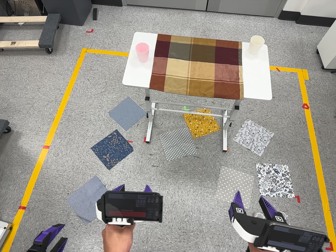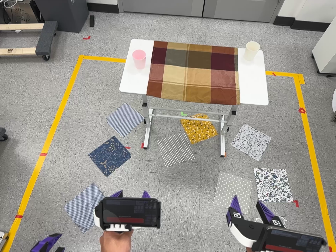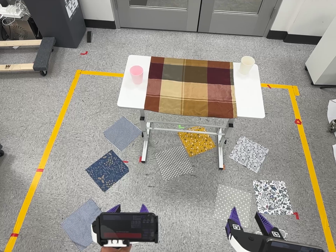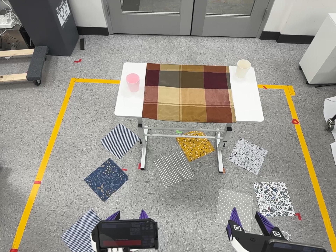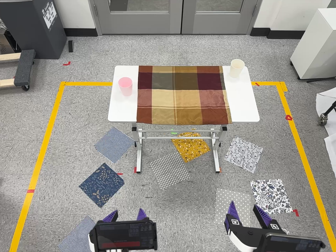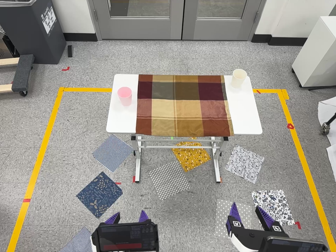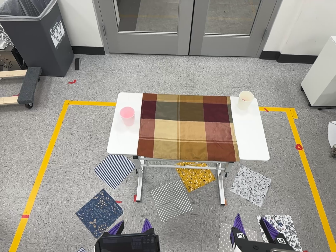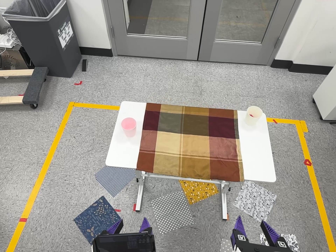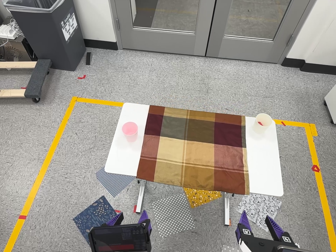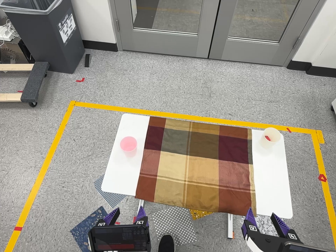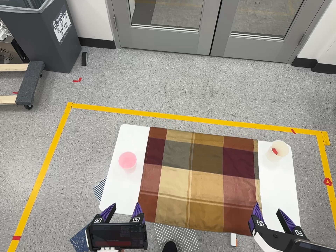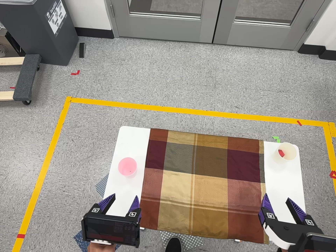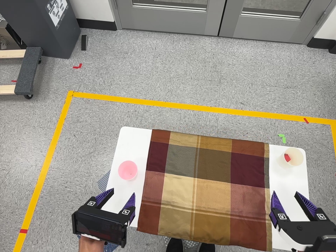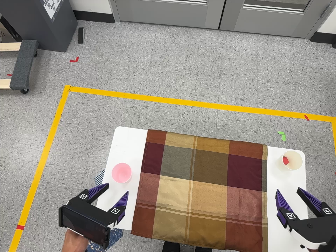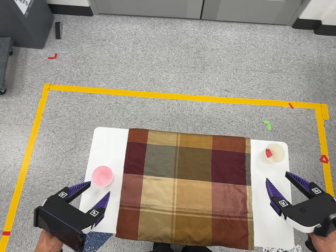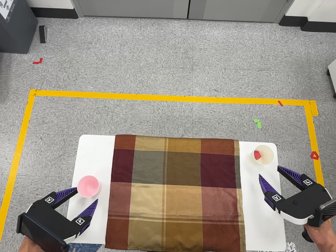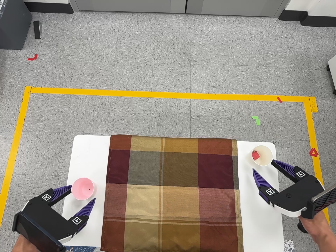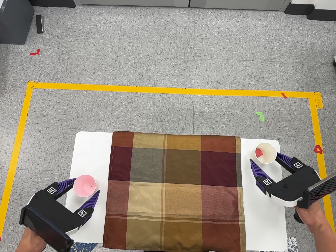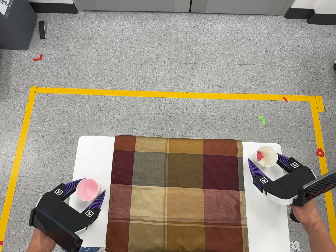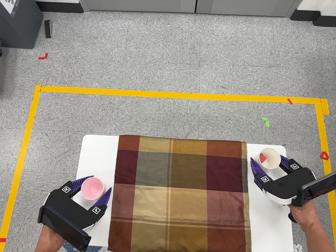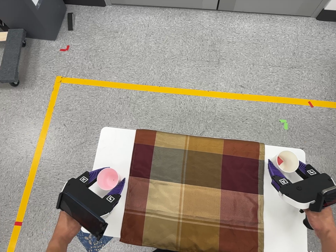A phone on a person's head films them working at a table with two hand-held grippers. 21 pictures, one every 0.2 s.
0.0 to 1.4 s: The camera travels toward the top of its view and forward, about 32 cm, so close, fixed things drift downward.
1.4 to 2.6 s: The camera travels toward the top of its view and forward, about 50 cm, so close, fixed things drift downward. Its aim tips toward the bottom of its view by about 15 degrees.
2.6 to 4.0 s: The camera travels toward the top of its view, forward and to its right, about 12 cm.
The film runs forward here.
